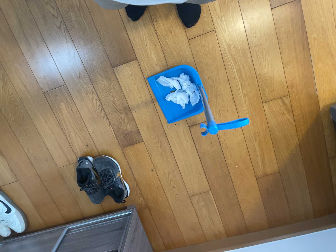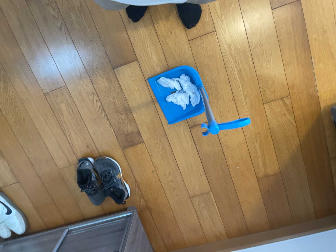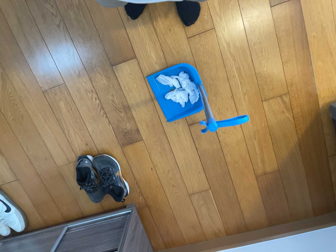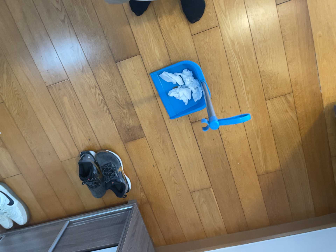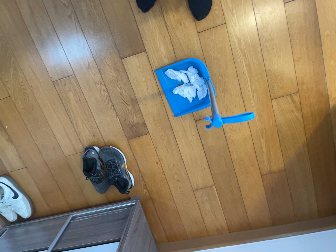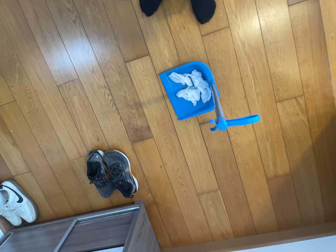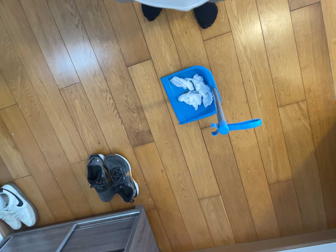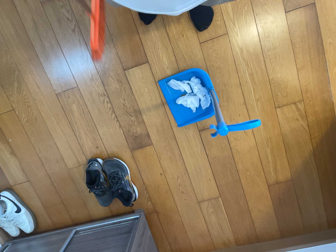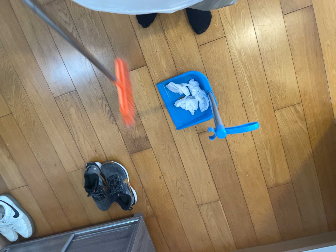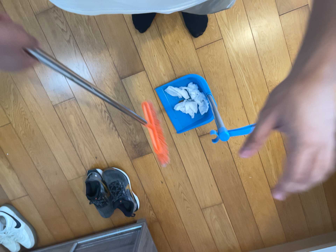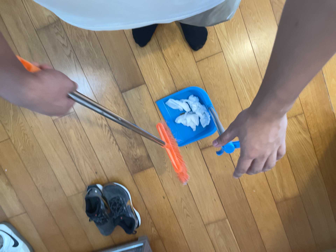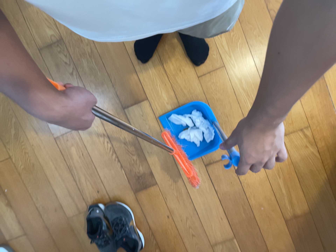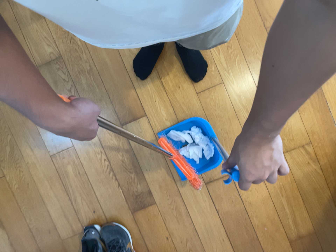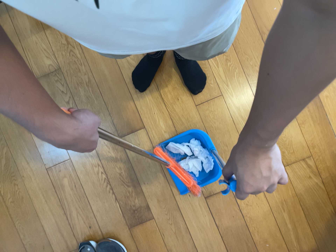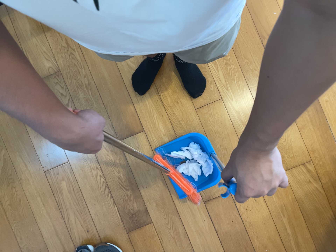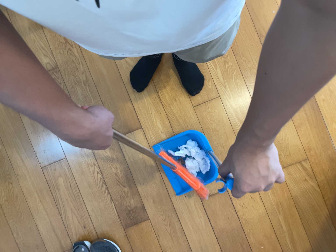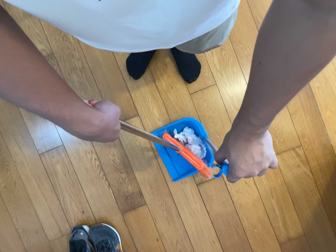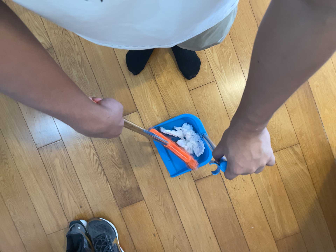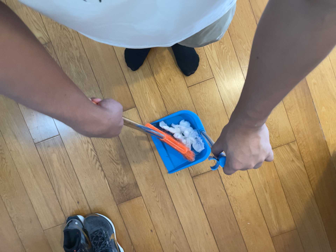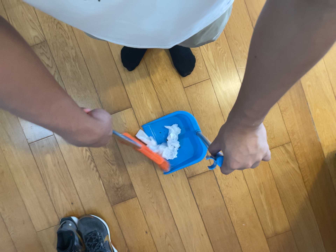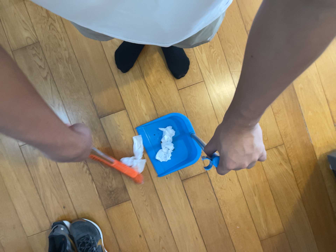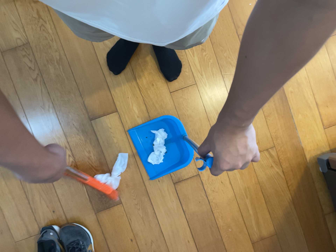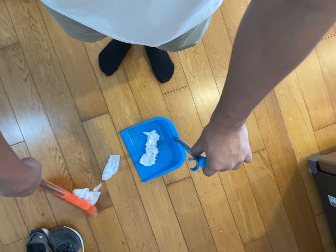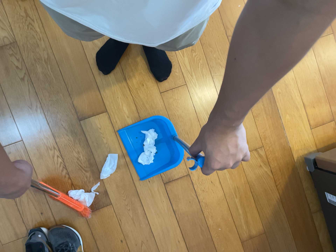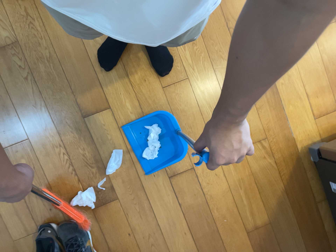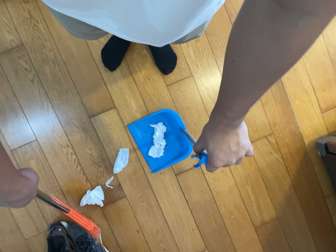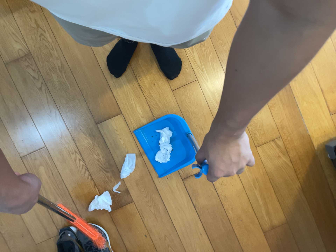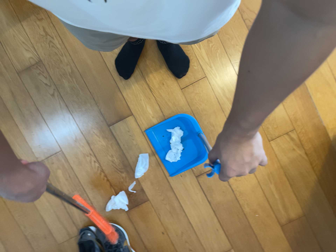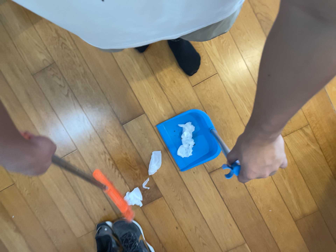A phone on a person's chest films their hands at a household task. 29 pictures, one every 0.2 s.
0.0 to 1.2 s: The camera shifts only a little, or ends up much as it began.
1.2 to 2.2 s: The camera travels forward, about 6 cm, so what stands in front looms larger. Its aim tips toward the top of its view by about 10 degrees, and the scene shifts downward.
2.2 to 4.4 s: The camera travels toward the bottom of its view, about 8 cm.
4.4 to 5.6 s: The camera travels toward the top of its view, about 12 cm. It rolls about its line of sight by about 10 degrees, and the scene rotates counterclockwise.
The film runs backward here.
